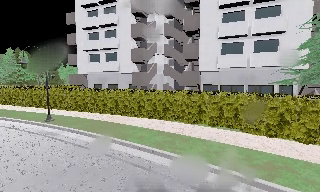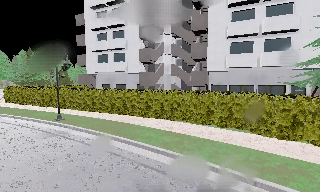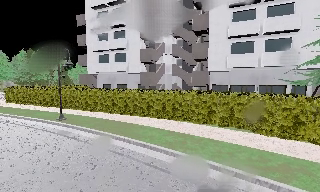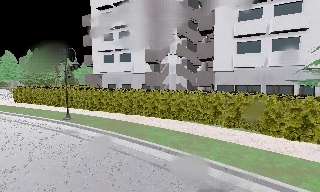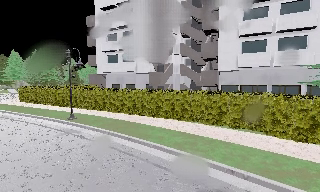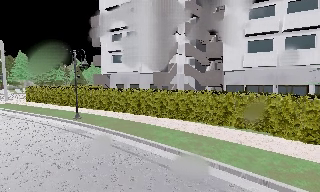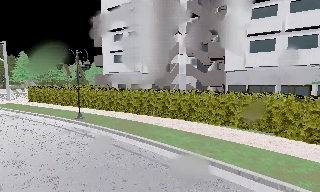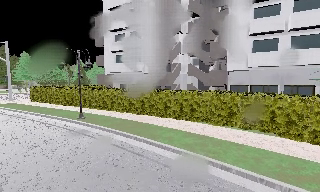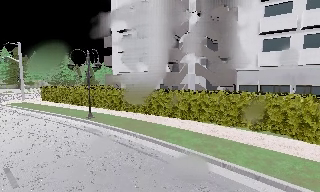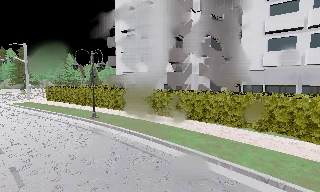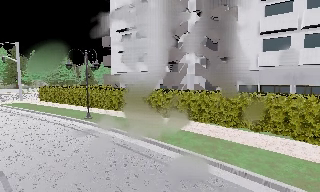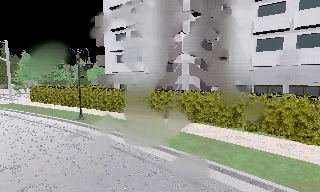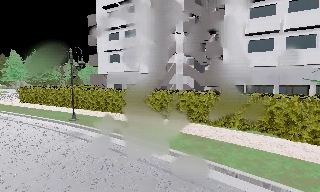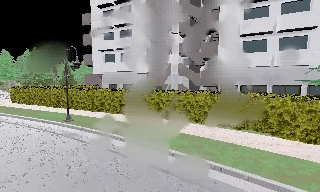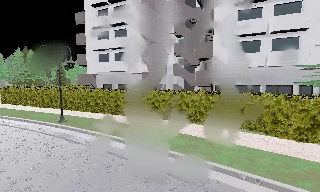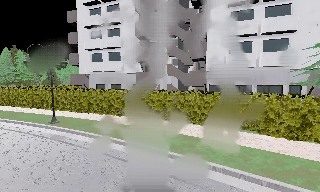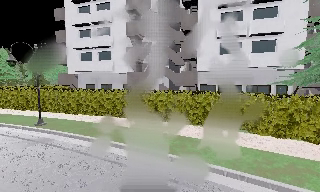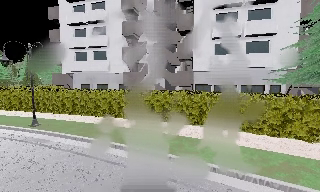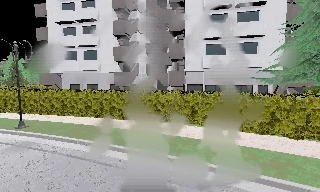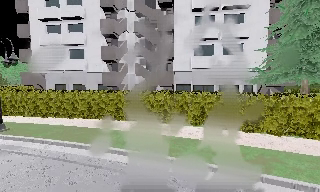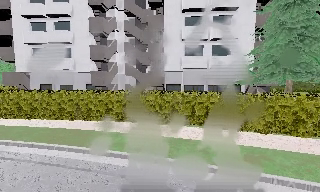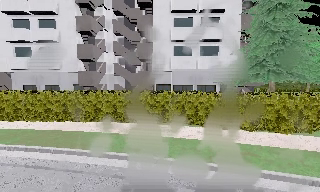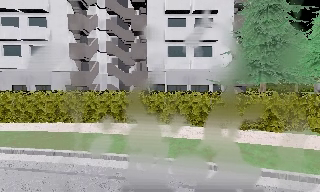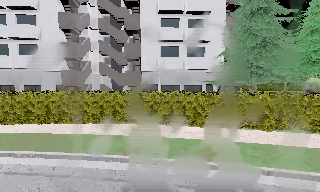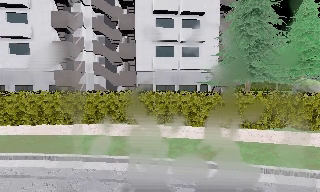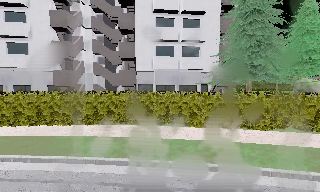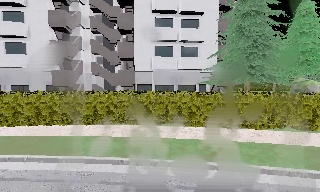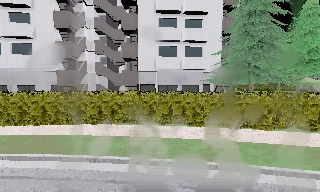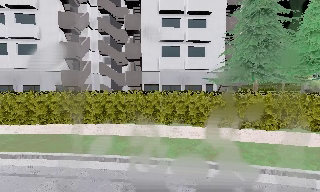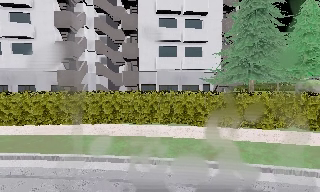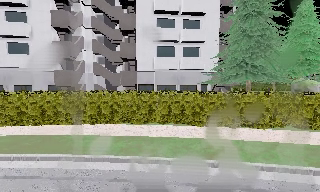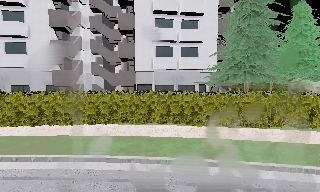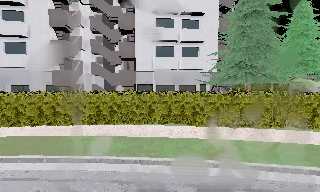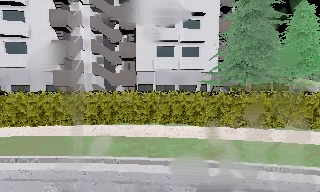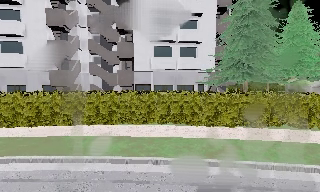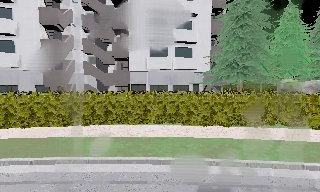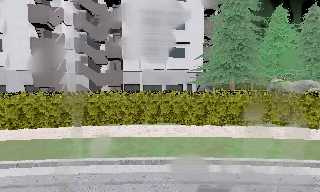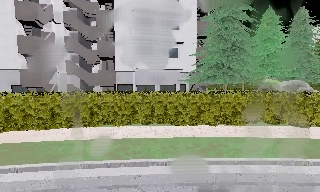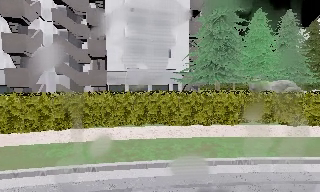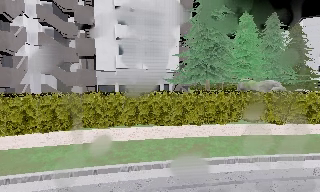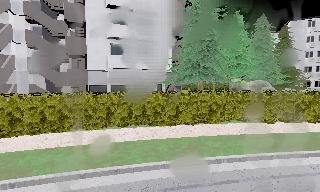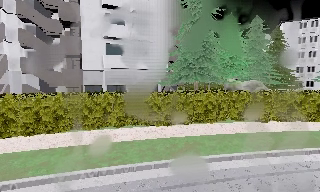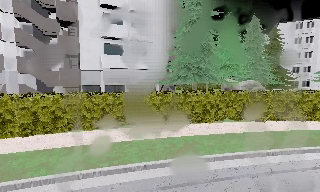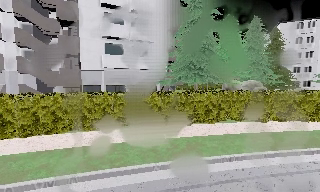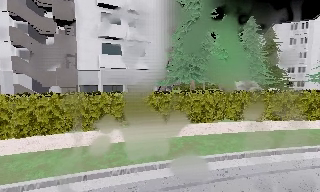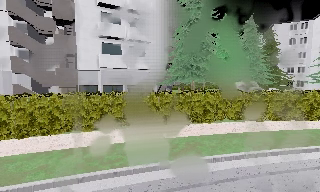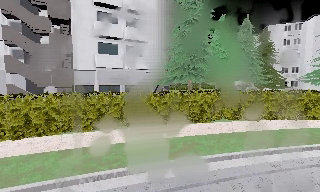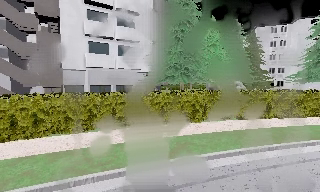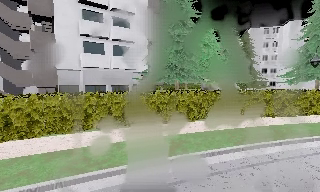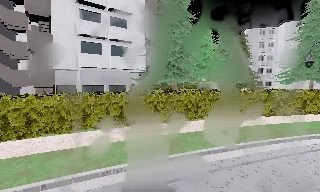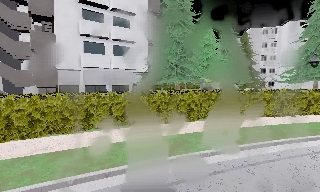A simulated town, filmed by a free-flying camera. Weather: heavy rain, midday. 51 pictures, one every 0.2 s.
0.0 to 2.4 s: The camera travels to its left, about 0.5 m, so close, fixed things drift to the right.
2.4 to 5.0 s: The scene slides to the left, as the camera pans about 35 degrees to its right. It travels to its left, about 1 m.
5.0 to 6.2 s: The camera shifts only a little, or ends up much as it began.
6.2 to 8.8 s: The camera swings to its right by about 20 degrees, and the scene slides to the left. It travels to its left, about 1 m.
8.8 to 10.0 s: The camera shifts only a little, or ends up much as it began.
The film runs forward here.
